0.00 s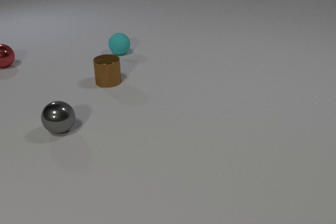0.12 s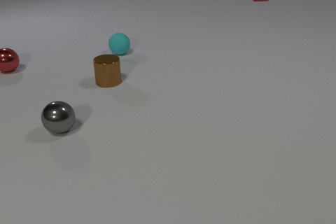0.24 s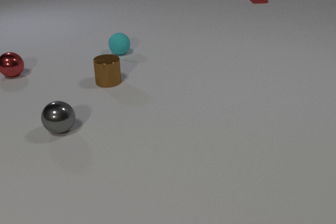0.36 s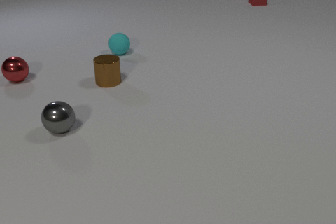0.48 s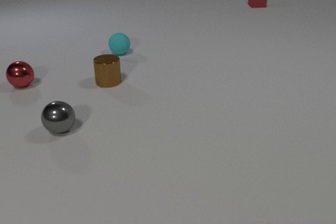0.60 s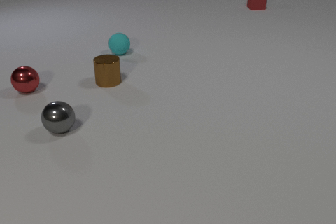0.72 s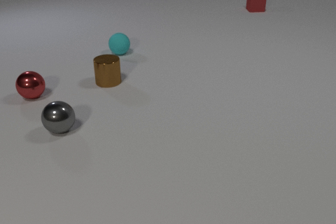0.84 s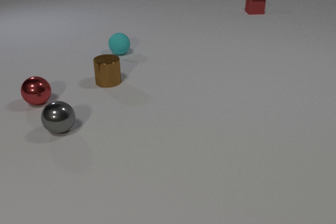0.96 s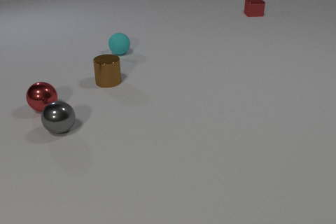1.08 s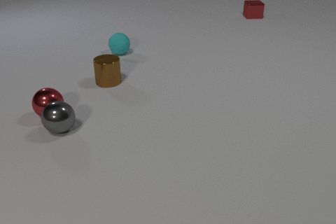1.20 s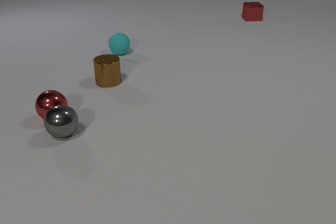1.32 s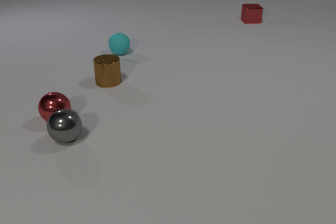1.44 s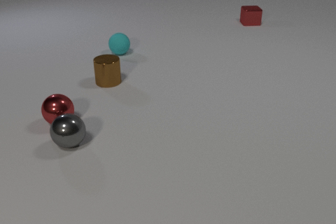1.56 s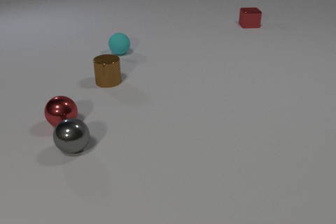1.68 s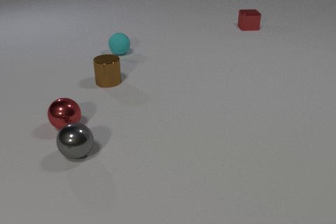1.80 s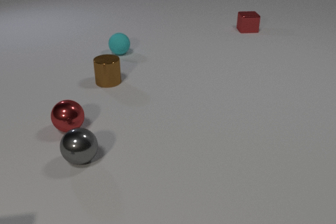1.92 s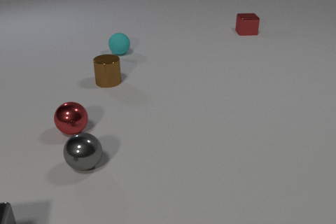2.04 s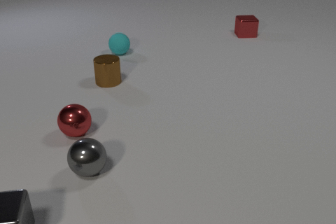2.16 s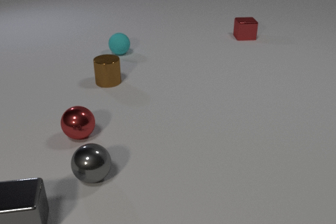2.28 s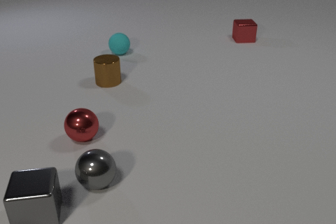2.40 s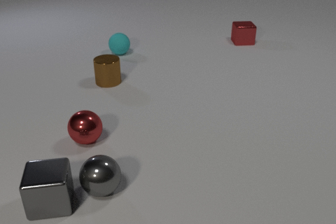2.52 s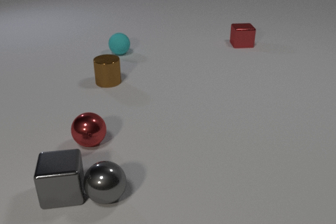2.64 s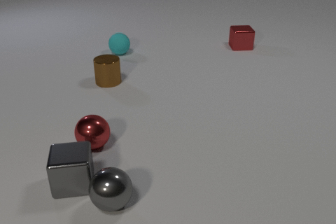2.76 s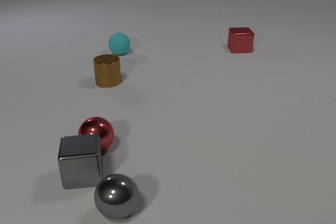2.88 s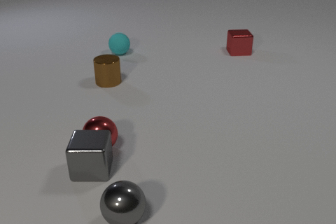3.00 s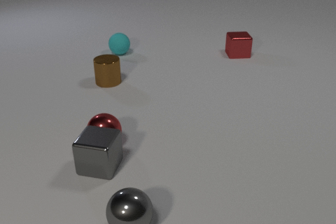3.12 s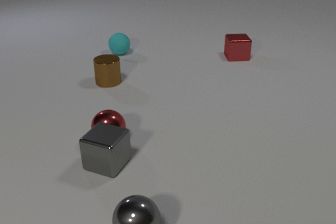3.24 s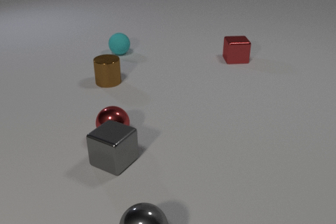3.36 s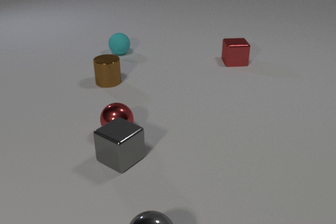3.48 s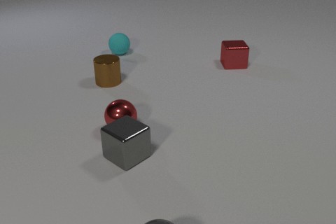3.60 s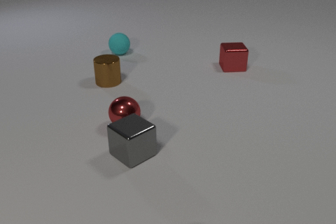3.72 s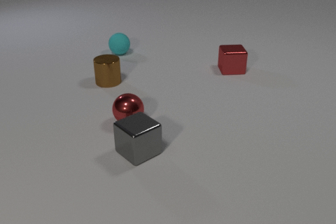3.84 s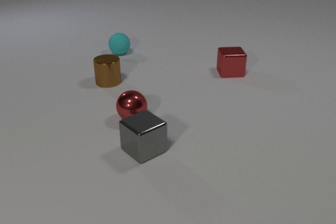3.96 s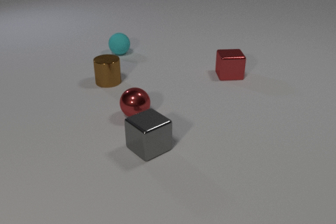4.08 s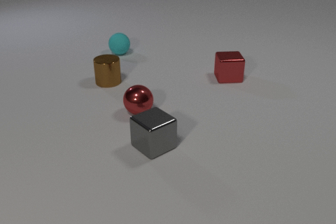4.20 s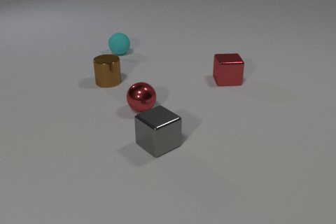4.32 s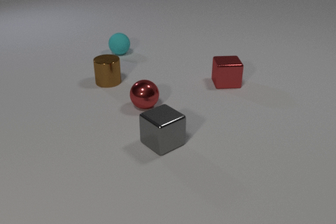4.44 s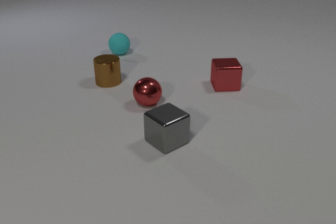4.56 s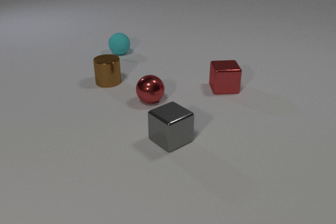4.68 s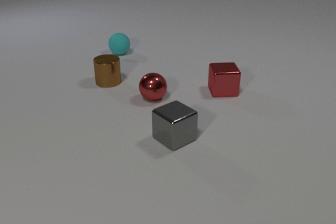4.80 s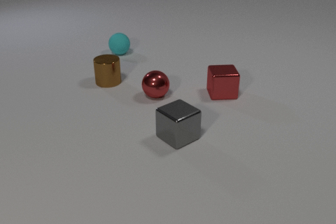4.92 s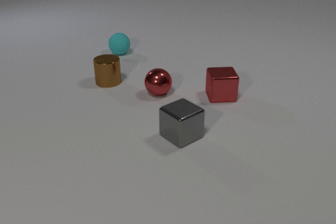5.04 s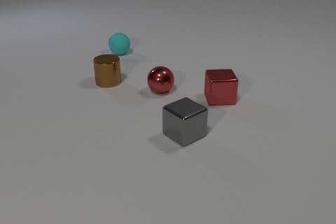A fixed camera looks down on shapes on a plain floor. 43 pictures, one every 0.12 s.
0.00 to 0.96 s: The red metal sphere rolls toward the camera. The red metal cube slides toward the camera.
0.96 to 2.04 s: The red metal sphere rolls toward the camera and to the right. The gray metal sphere rolls toward the camera. The gray metal cube comes in at the bottom edge, slides to the right and away from the camera. The red metal cube slides toward the camera. The red metal sphere and the gray metal sphere collide.
2.04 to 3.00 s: The red metal sphere rolls to the right and toward the camera. The gray metal sphere rolls toward the camera and to the right. The gray metal cube slides to the right and away from the camera, spins clockwise seen from above by about 15 degrees, its near face sliding to the left. The red metal cube slides toward the camera. The gray metal sphere and the gray metal cube collide. The red metal sphere and the gray metal cube collide.
3.00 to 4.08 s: The red metal sphere rolls away from the camera and to the right. The gray metal sphere rolls toward the camera and to the right, leaves at the bottom edge. The gray metal cube slides to the right and away from the camera, spins so that its near face slides to the left, clockwise seen from above. The red metal cube slides toward the camera.
4.08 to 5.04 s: The red metal sphere rolls away from the camera and to the right. The gray metal cube slides to the right and away from the camera. The red metal cube slides toward the camera.
How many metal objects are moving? 4.
How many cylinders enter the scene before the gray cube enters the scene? 0.
What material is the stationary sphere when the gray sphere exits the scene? rubber.
